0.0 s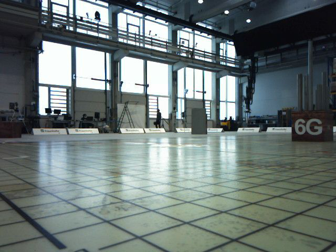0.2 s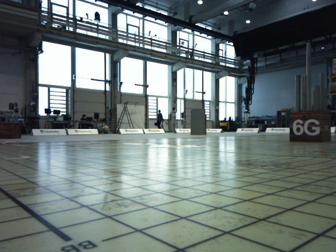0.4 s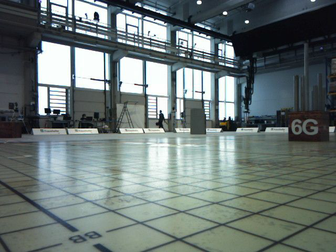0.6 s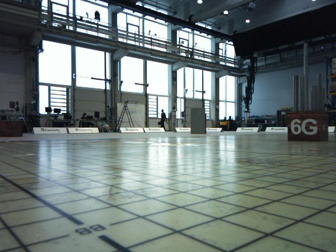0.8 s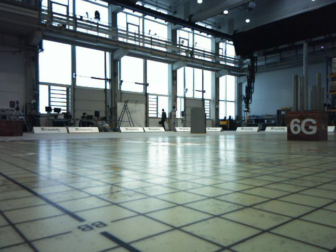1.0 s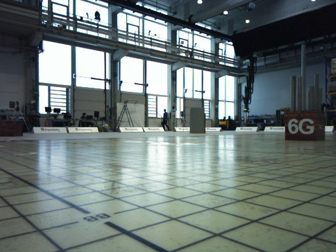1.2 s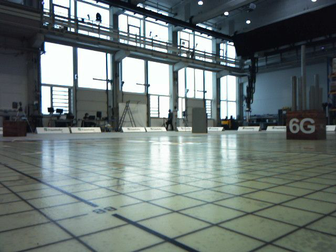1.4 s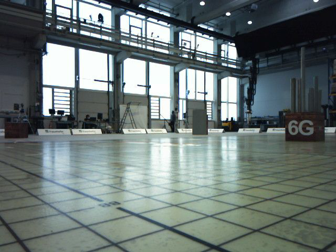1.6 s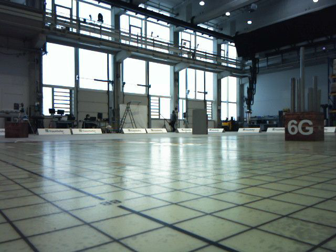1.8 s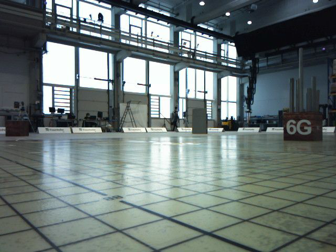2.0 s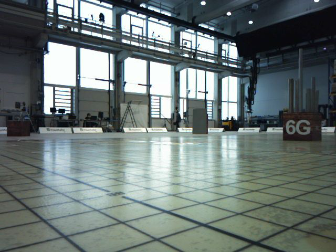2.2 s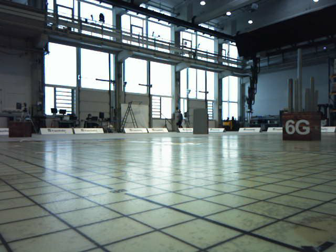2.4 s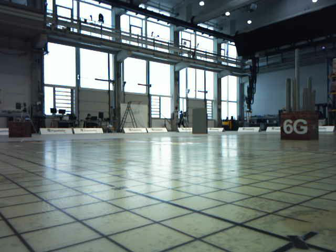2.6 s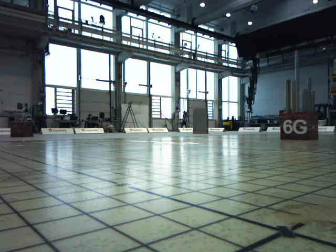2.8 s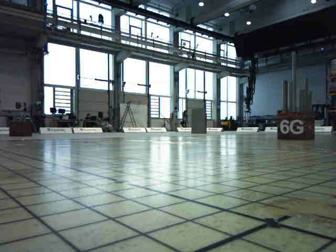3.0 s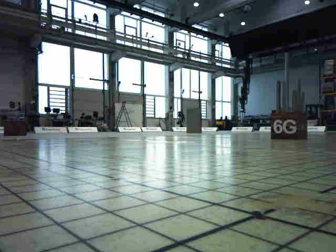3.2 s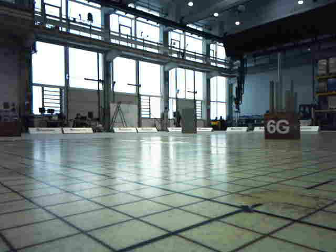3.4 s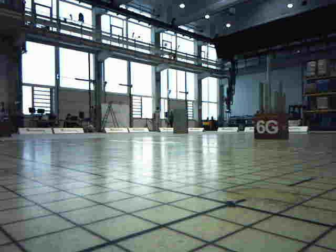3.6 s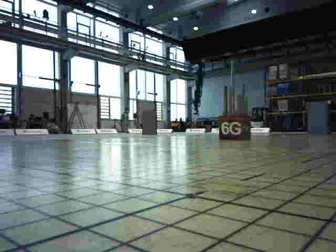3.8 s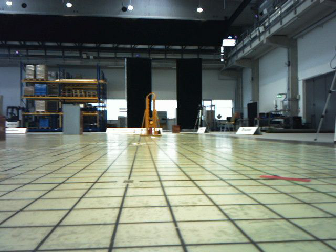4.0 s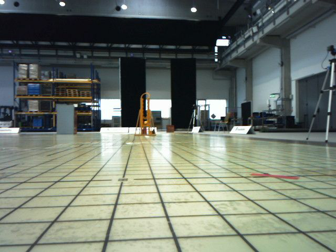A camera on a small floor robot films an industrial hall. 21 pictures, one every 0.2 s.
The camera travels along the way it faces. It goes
backward.
0.0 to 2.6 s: The camera travels backward, about 0.5 m, so what stands in front gets smaller.
2.6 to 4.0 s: The scene slides to the left, as the camera pans about 15 degrees to its right. It travels backward, about 0.3 m, so what stands in front gets smaller.
The film runs backward here.
